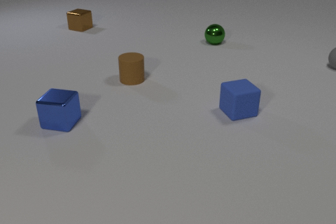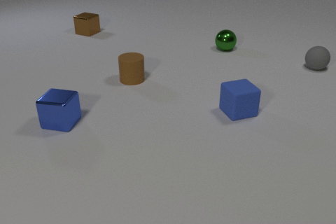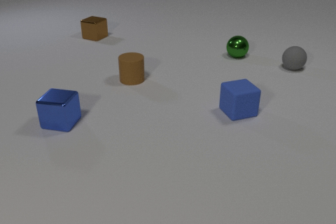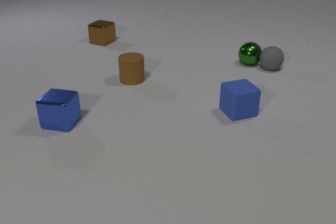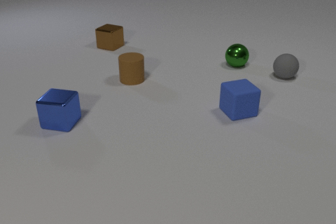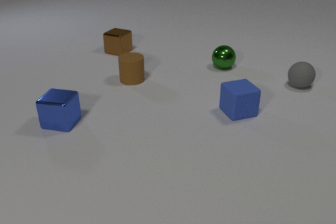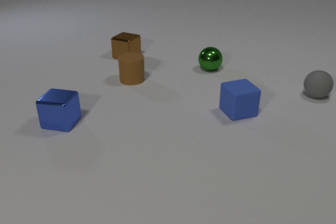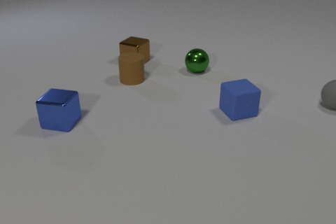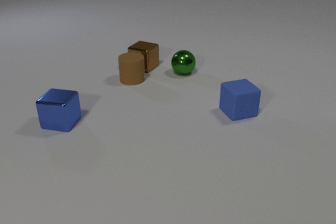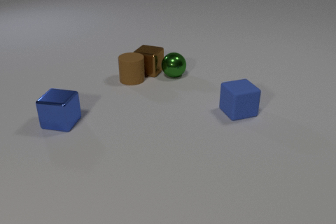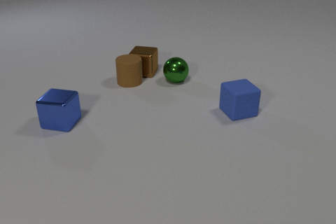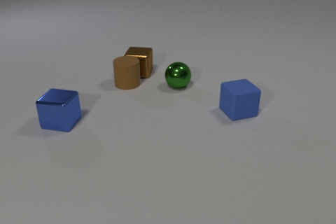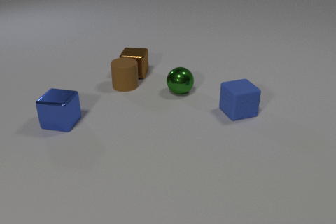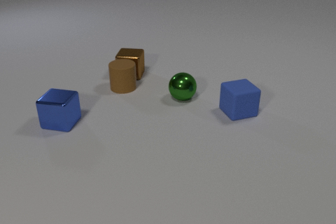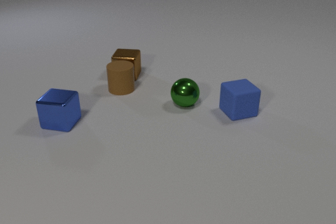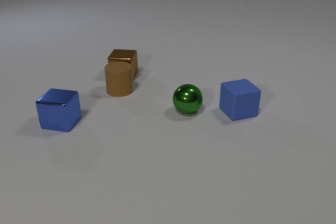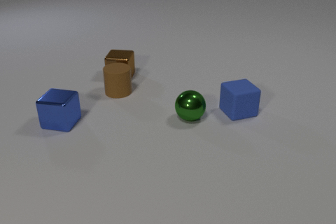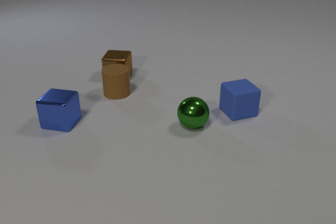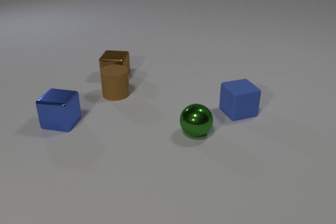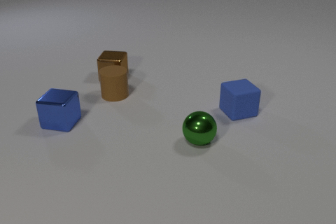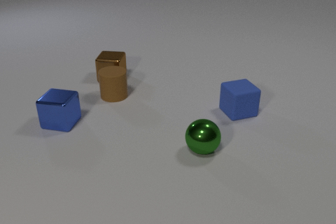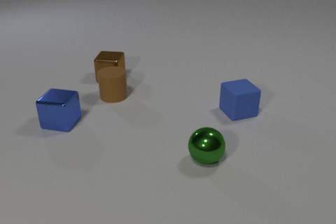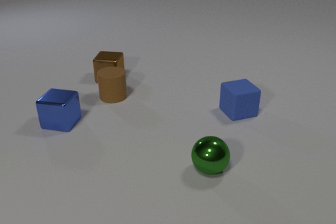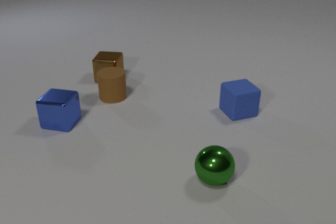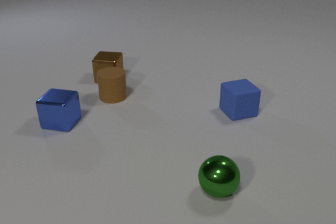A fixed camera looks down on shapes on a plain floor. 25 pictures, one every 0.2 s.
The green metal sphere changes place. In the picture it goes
toward the camera.
The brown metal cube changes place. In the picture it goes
toward the camera.
0.0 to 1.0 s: The green metal sphere rolls toward the camera. The gray rubber sphere rolls toward the camera and to the left. The brown metal cube slides toward the camera and to the right. The green metal sphere and the gray rubber sphere collide.
1.0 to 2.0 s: The green metal sphere rolls to the left and toward the camera. The gray rubber sphere rolls to the right and toward the camera, leaves at the right edge. The brown metal cube slides toward the camera and to the right. The brown rubber cylinder moves, and ends about where it began. The green metal sphere and the brown metal cube collide. The brown metal cube and the brown rubber cylinder collide.
2.0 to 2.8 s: The green metal sphere rolls toward the camera. The brown metal cube slides to the left. The brown rubber cylinder slides toward the camera and to the left.
2.8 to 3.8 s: The green metal sphere rolls toward the camera. The brown metal cube slides to the left. The brown rubber cylinder slides toward the camera and to the left.
3.8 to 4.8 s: The green metal sphere rolls toward the camera.
Are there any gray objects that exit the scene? yes.
What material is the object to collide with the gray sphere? metal.
How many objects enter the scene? 1.
